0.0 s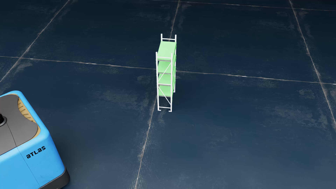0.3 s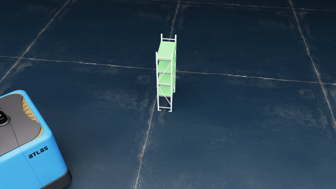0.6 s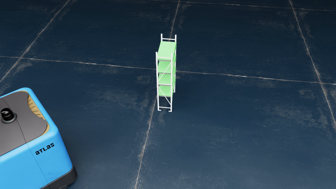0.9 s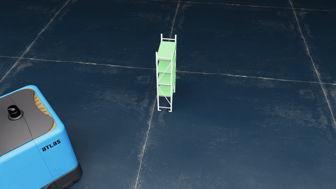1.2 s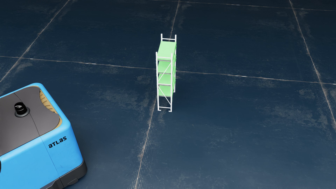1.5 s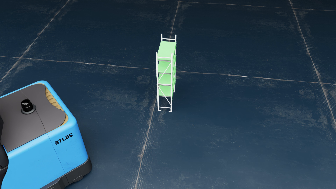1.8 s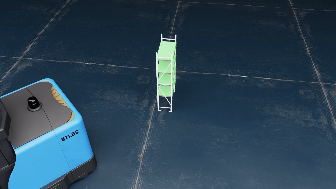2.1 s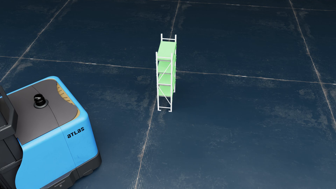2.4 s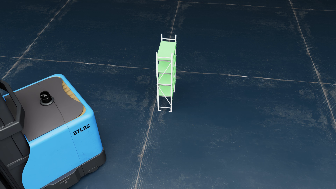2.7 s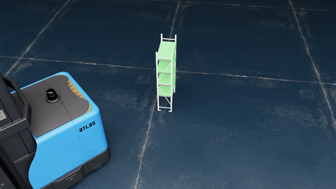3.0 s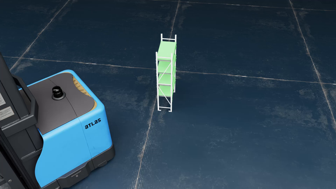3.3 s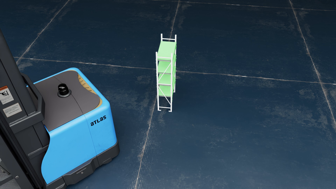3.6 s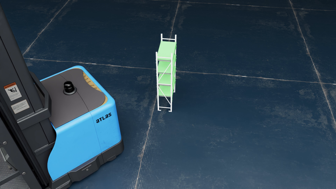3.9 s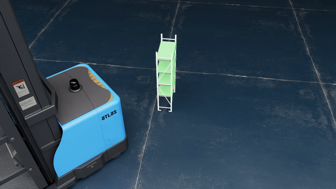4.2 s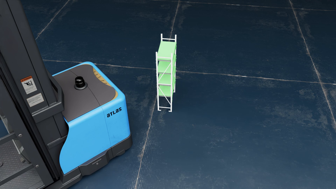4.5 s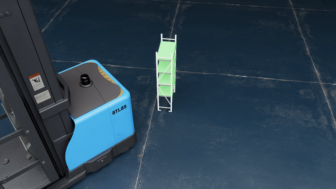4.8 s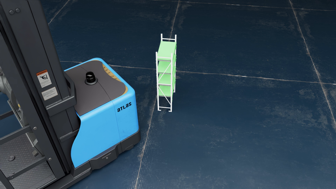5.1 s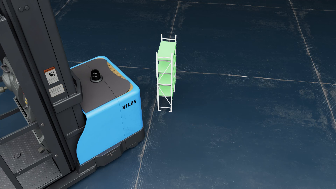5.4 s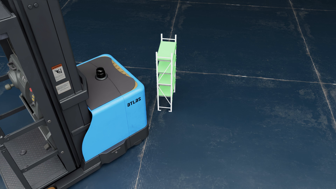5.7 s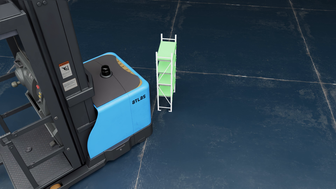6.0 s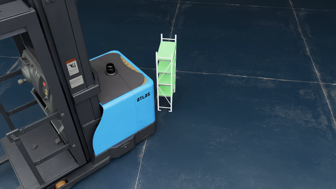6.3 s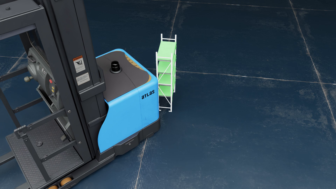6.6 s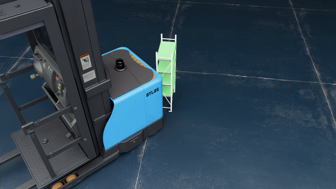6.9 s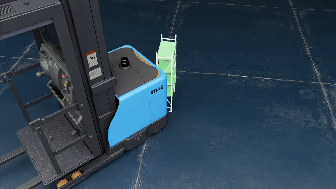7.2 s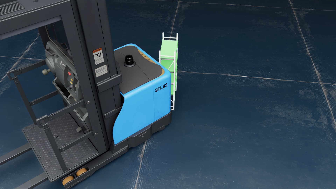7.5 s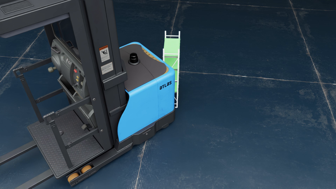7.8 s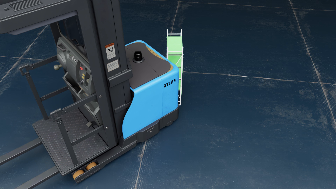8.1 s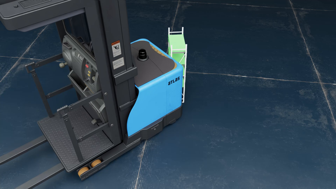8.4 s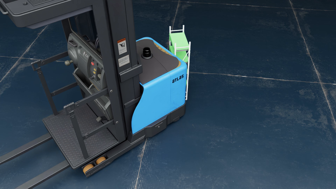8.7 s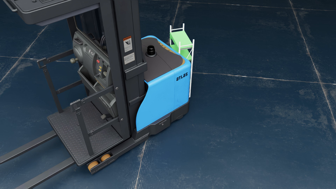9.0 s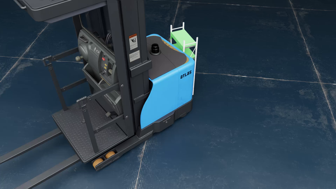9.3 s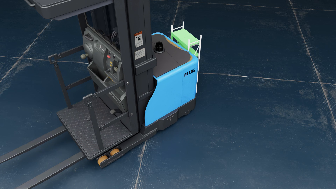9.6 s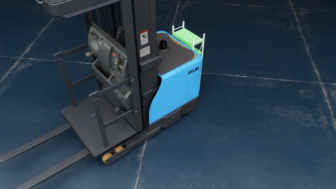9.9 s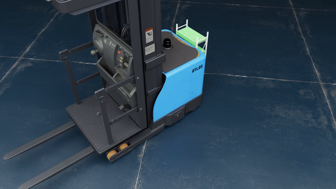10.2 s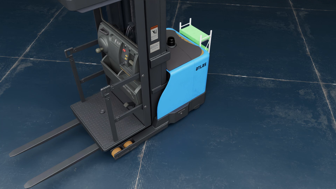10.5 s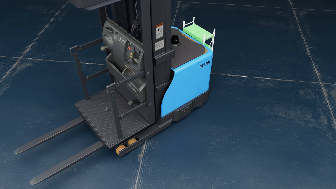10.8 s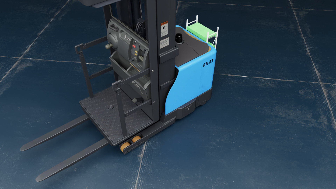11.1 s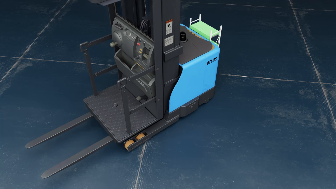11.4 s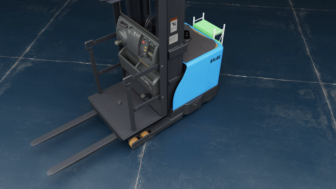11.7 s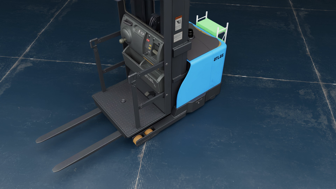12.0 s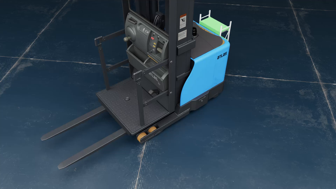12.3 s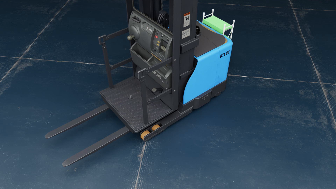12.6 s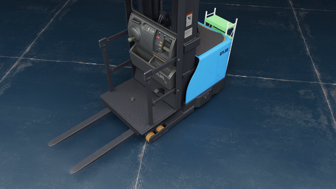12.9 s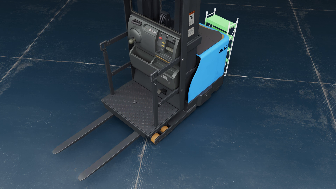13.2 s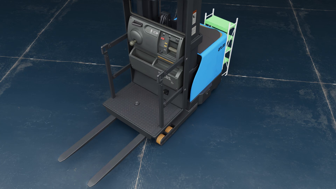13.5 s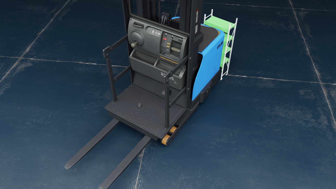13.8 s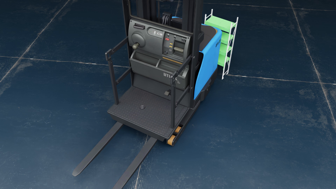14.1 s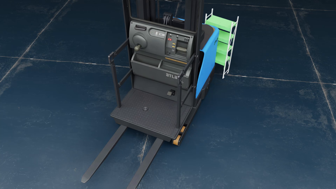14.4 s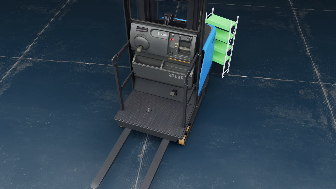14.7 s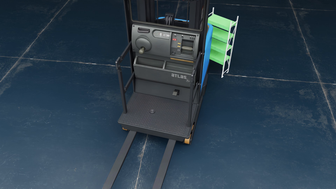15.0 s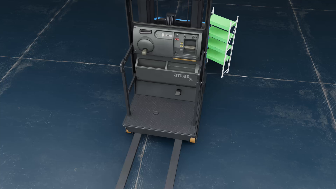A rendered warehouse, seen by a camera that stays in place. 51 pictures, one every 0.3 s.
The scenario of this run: A forklift runs into an object in its way.
